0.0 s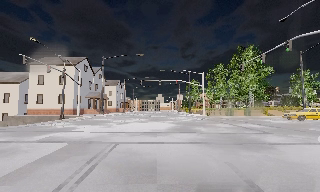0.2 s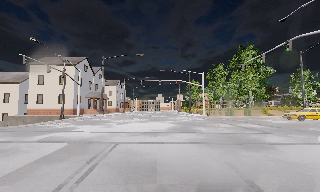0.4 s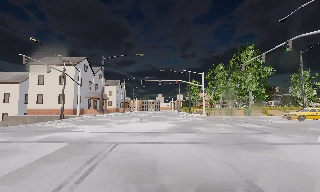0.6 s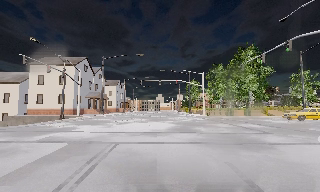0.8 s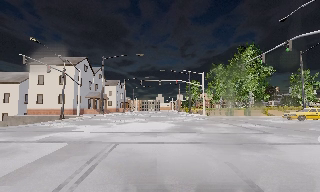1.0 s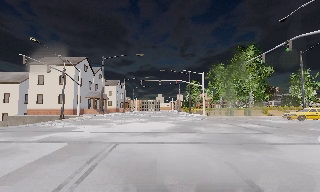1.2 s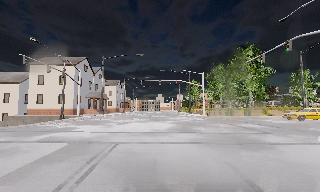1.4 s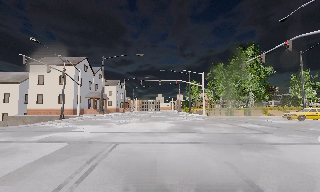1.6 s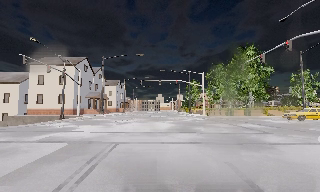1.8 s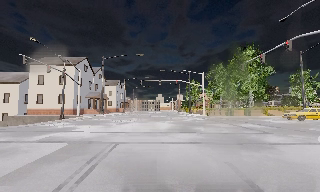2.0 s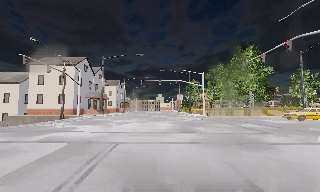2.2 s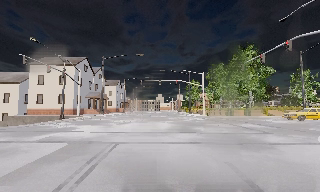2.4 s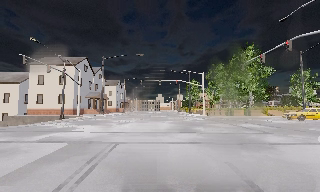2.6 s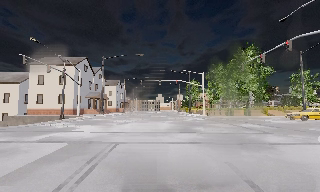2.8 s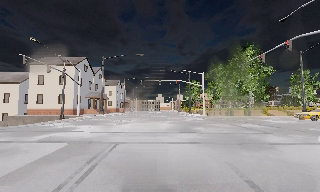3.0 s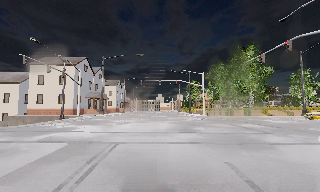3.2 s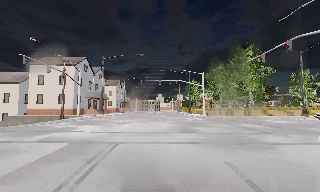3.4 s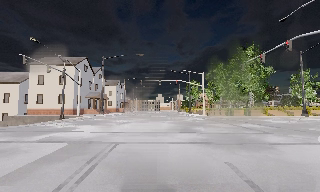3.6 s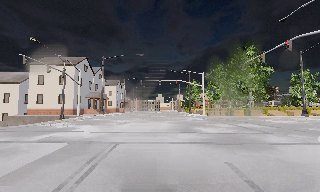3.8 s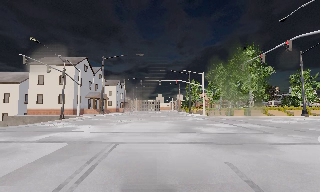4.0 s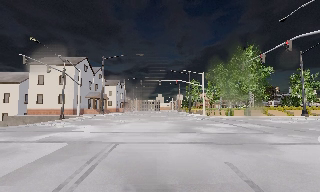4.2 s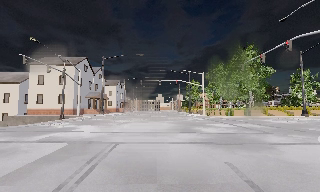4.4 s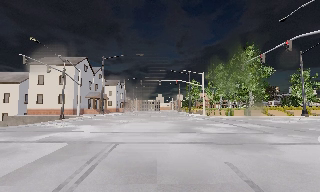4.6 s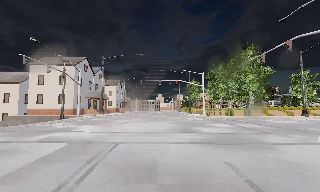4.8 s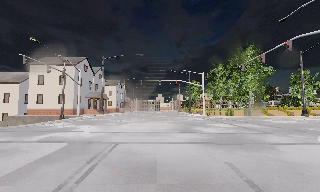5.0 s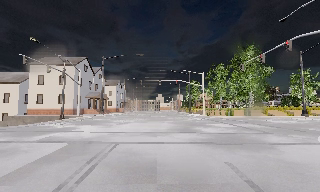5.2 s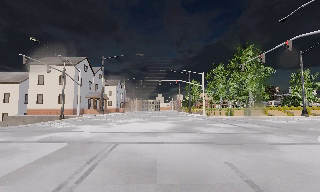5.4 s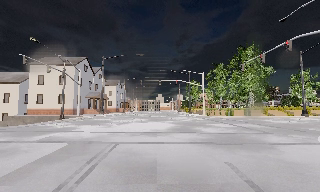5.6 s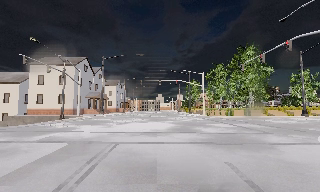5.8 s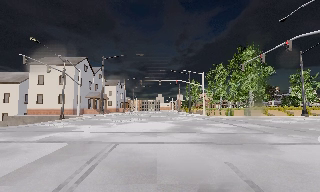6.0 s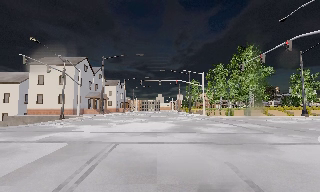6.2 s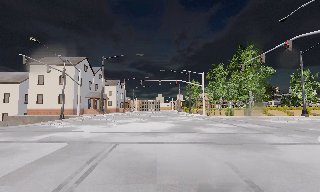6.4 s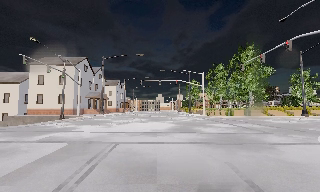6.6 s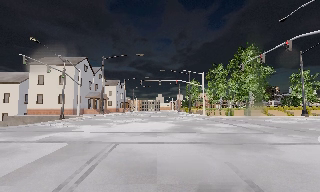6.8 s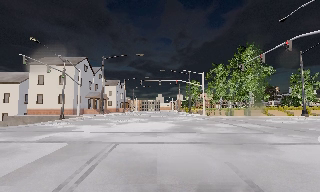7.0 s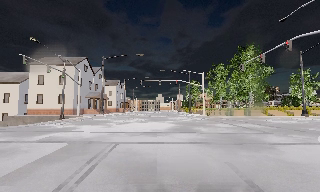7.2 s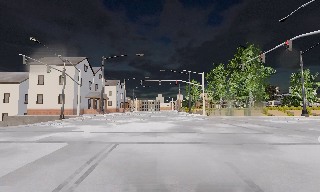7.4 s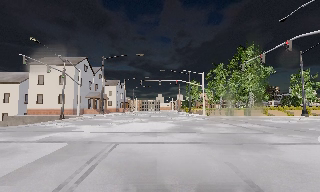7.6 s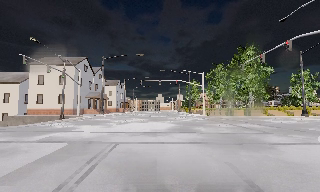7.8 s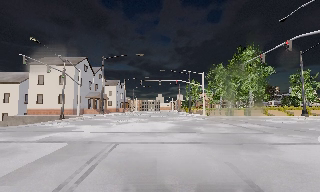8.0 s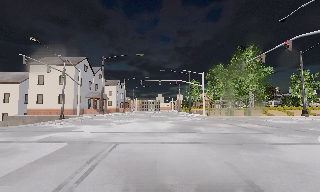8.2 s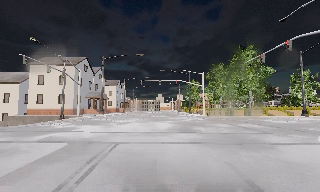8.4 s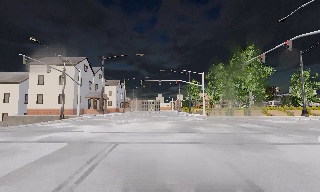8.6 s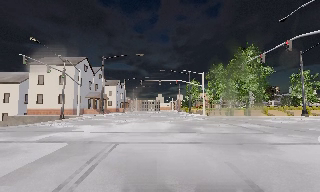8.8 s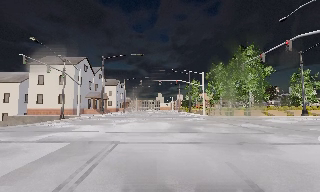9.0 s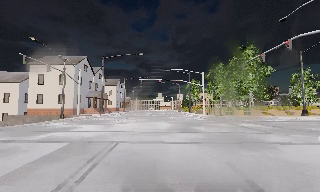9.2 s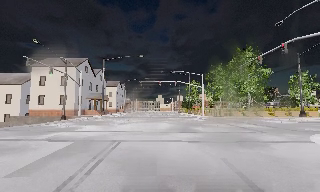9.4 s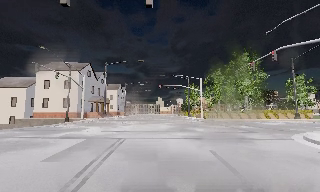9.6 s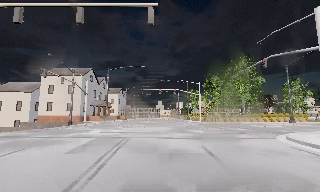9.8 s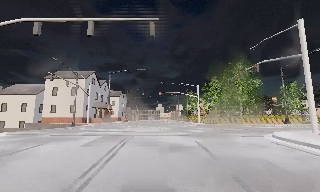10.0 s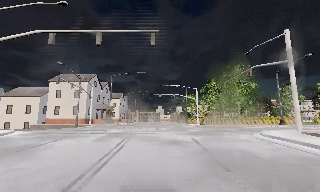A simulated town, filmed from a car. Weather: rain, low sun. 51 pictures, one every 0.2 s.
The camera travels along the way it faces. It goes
backward.
0.0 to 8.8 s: The camera keeps its place and its aim.
8.8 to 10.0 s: The camera travels backward, about 5 m, so what stands in front gets smaller. It gains speed.
The film runs backward here.
